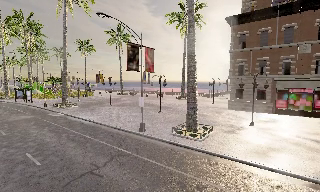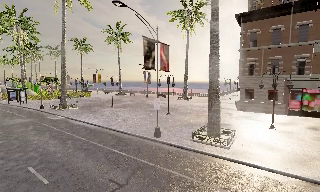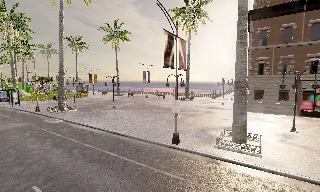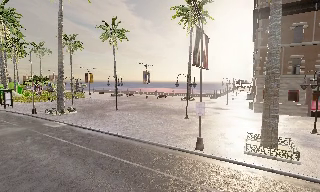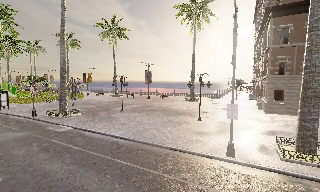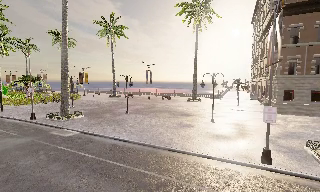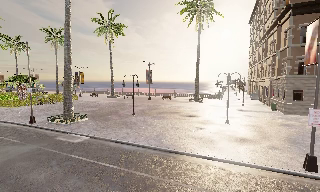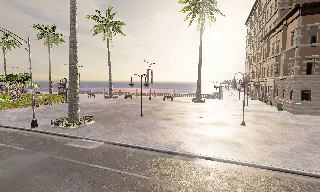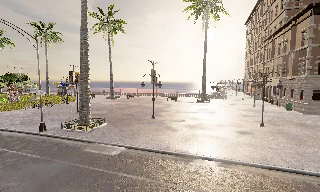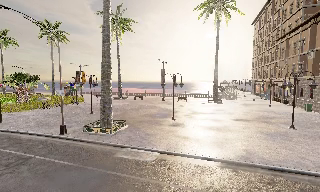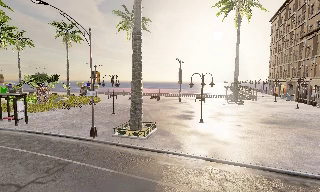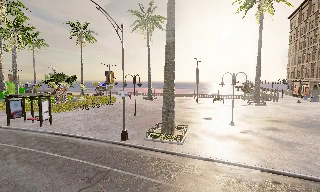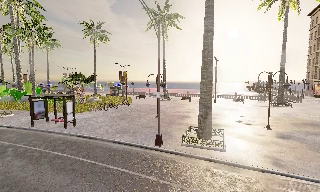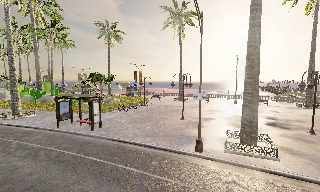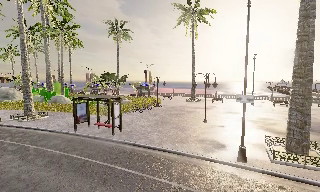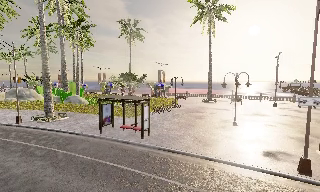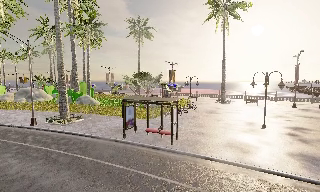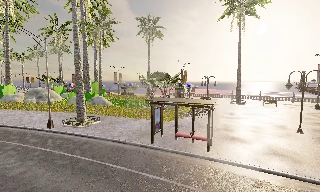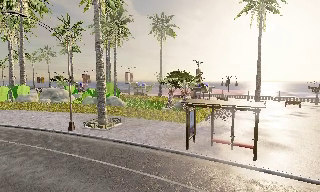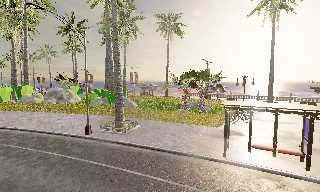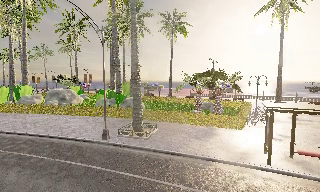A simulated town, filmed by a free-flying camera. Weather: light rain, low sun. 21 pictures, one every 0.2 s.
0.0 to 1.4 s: The camera pans to its right, which is clockwise from overhead, by about 15 degrees. It travels to its left and forward, about 14 m, so close, fixed things drift to the right.
1.4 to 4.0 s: The camera pans to its left, which is counterclockwise from overhead, by about 10 degrees. It travels to its left and forward, about 25 m, so close, fixed things drift to the right.
The film runs forward here.
